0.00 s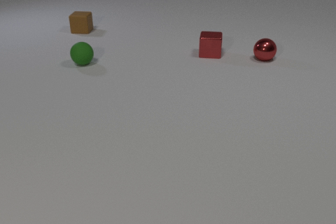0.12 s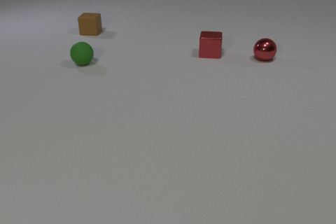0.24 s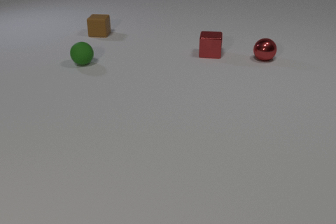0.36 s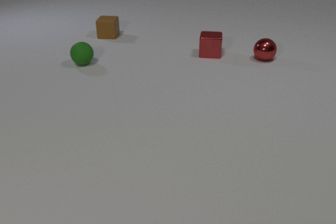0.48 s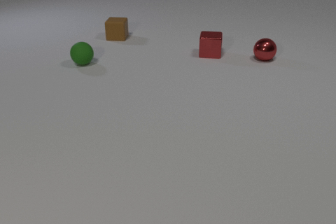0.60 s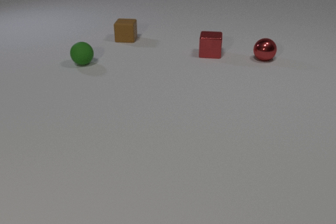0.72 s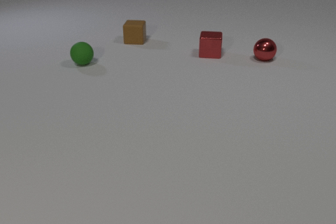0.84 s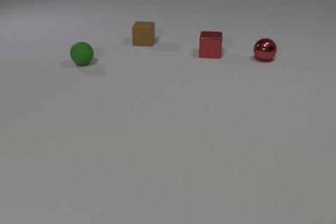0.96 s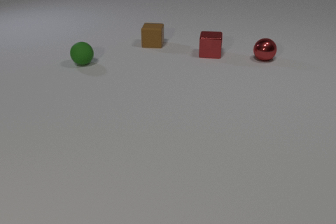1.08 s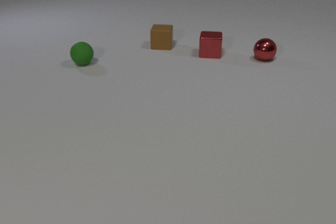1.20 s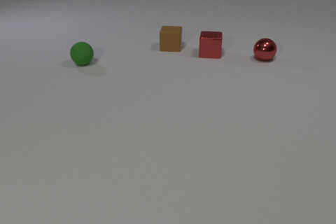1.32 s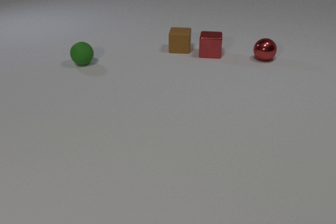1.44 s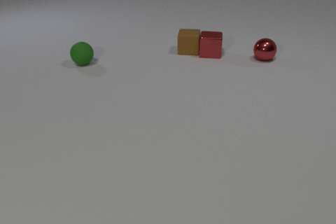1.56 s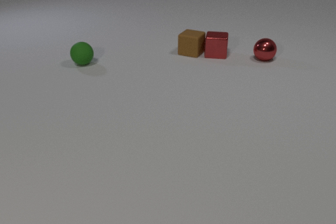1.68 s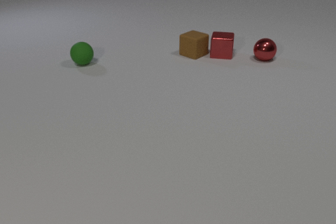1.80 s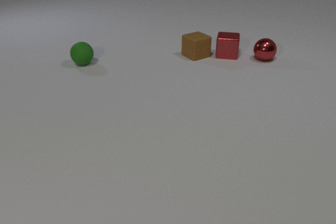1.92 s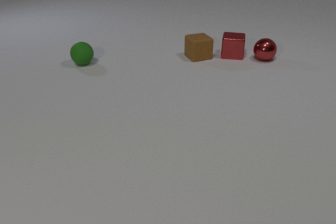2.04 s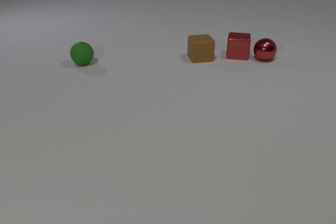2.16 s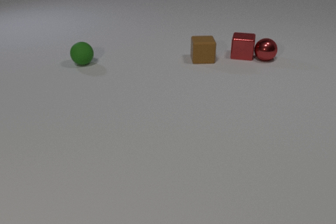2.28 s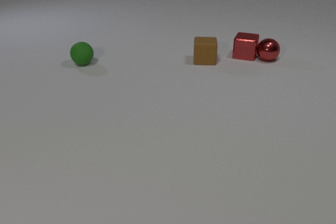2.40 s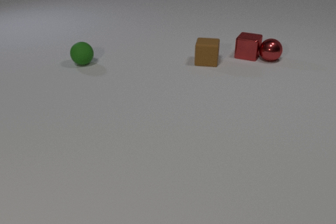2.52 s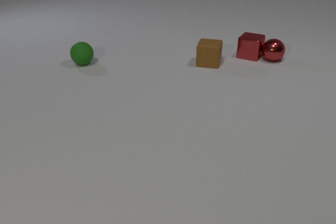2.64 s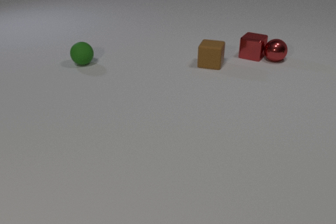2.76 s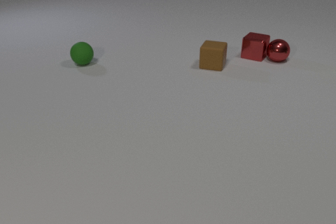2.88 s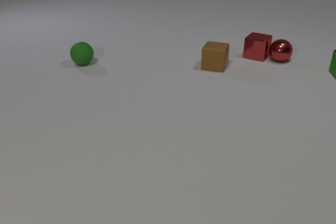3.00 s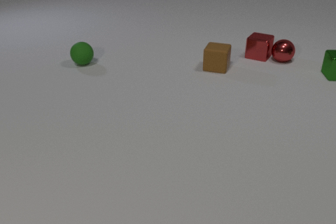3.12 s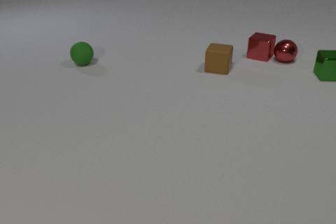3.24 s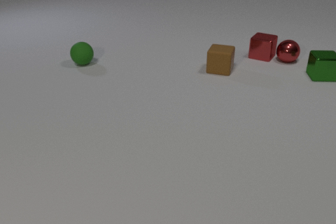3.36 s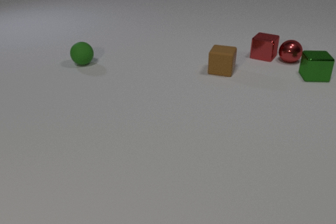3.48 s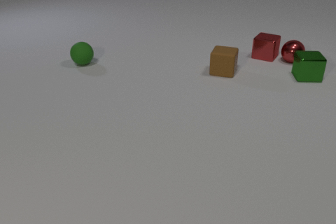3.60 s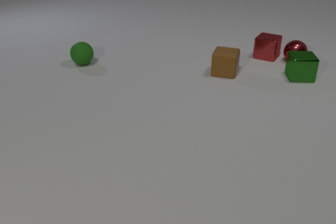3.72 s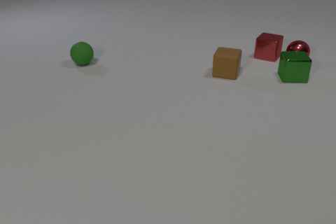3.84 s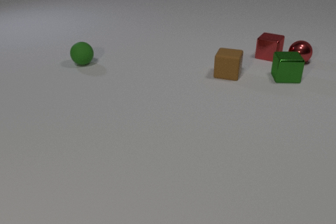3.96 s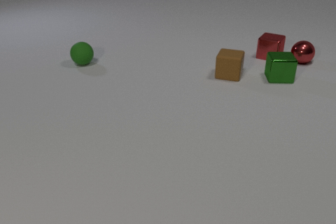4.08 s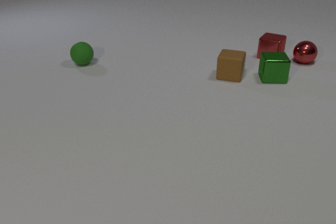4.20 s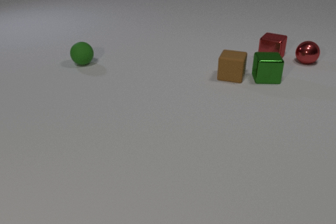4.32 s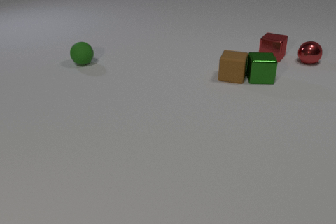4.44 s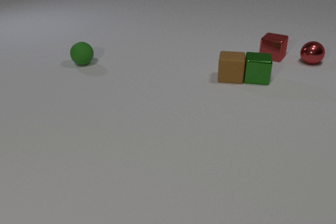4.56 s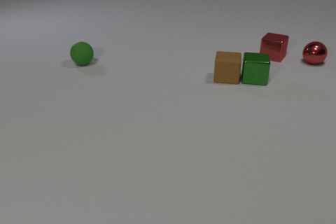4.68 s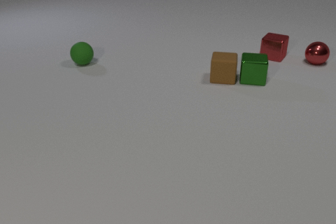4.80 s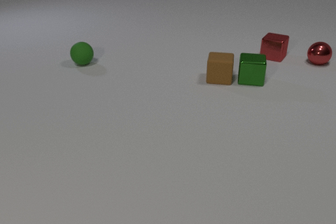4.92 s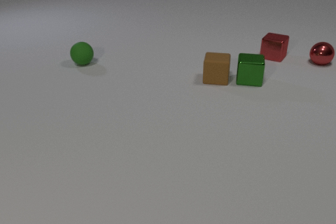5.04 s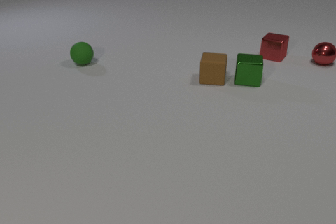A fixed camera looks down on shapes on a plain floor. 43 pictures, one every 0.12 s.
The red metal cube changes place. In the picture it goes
to the right.
The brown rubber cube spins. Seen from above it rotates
clockwise.
0.00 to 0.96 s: The brown rubber cube slides to the right and toward the camera.
0.96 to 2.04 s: The brown rubber cube slides to the right and toward the camera, spins clockwise seen from above by about 75 degrees, its near face sliding to the left. The red metal cube slides to the right. The brown rubber cube and the red metal cube collide.
2.04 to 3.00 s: The brown rubber cube slides toward the camera and to the right, spins so that its near face slides to the left, clockwise seen from above. The red metal cube slides to the right. The red metal sphere rolls to the right. The green metal cube comes in at the right edge, slides to the left and toward the camera. The red metal cube and the red metal sphere collide.
3.00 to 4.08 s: The brown rubber cube slides toward the camera and to the right. The red metal cube slides to the right. The red metal sphere rolls to the right. The green metal cube slides to the left and toward the camera.
4.08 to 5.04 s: The brown rubber cube slides to the left and toward the camera. The red metal sphere rolls to the right. The green metal cube slides to the left and toward the camera. The brown rubber cube and the green metal cube collide.
Are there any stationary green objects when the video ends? yes.
What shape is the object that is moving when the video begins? cube.
How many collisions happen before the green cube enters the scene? 2.
